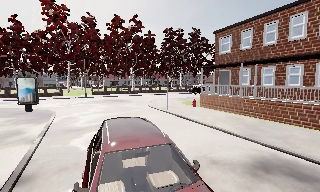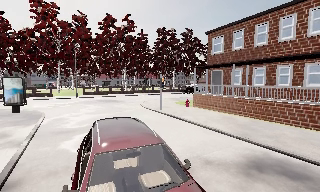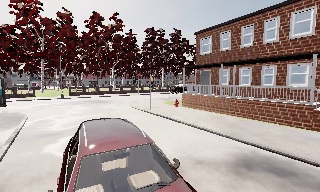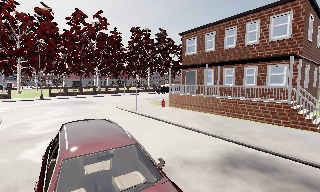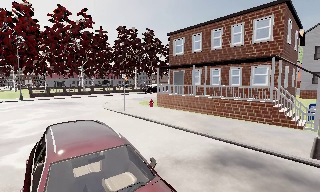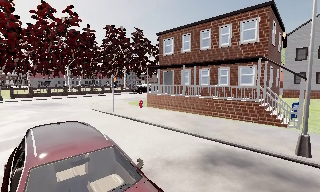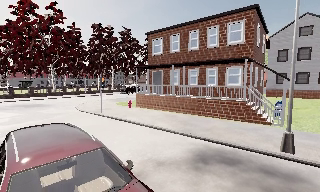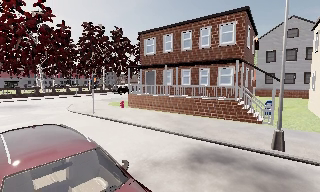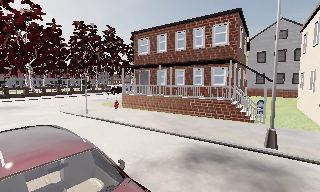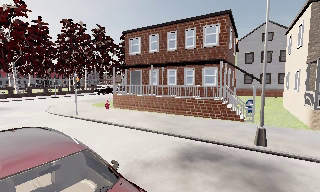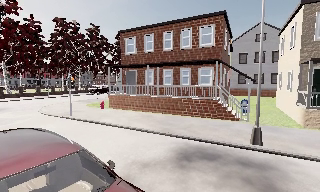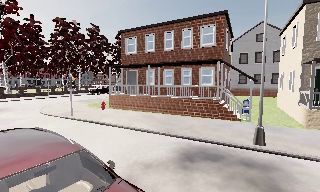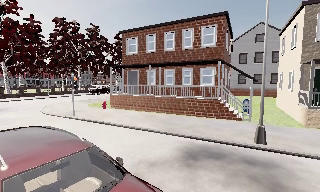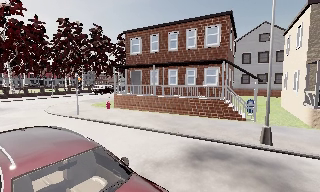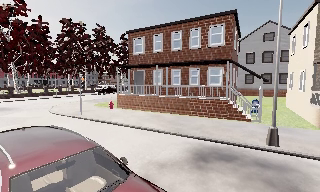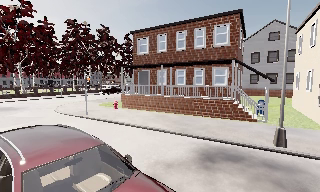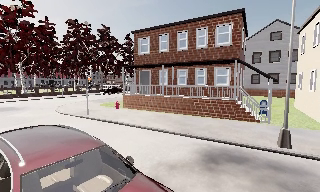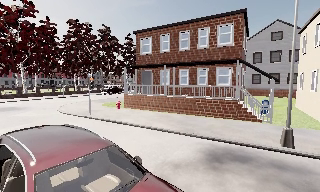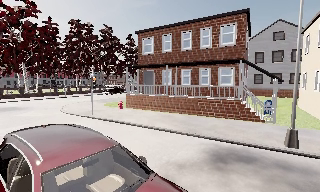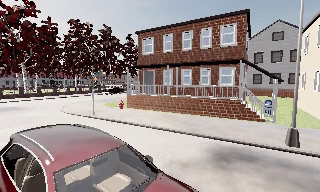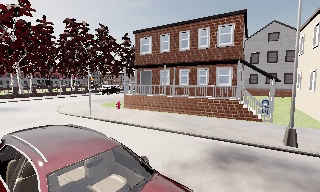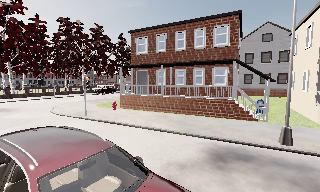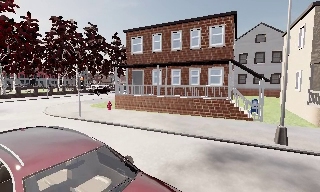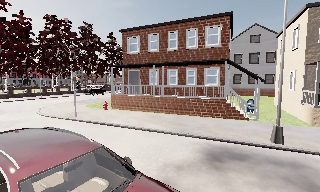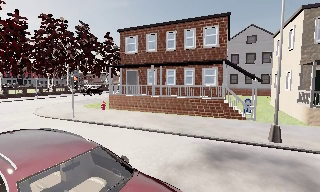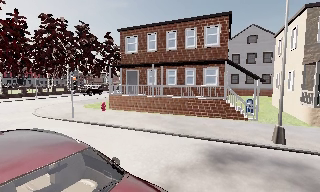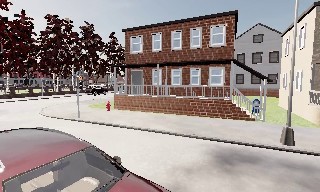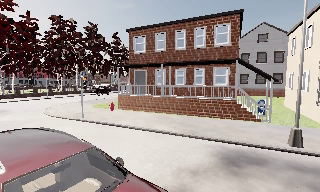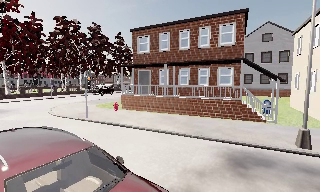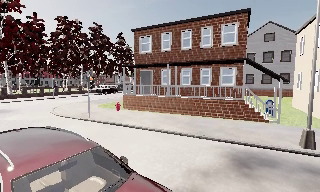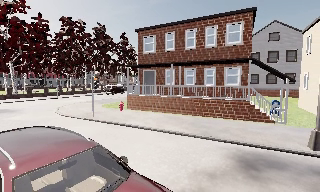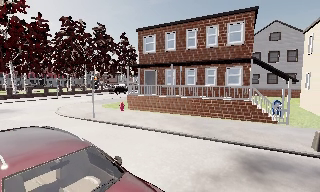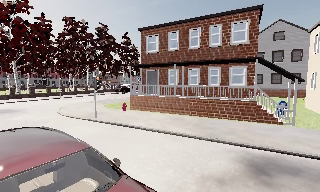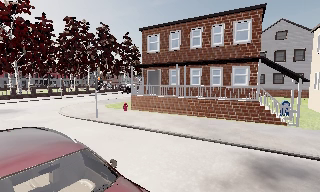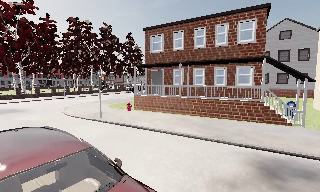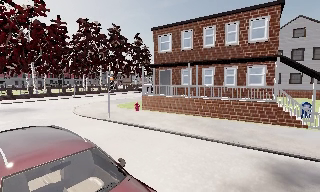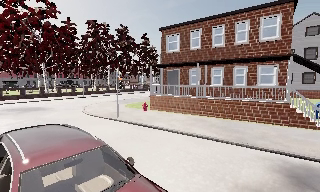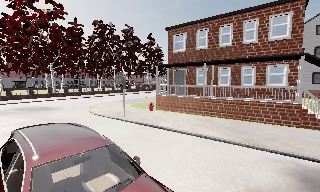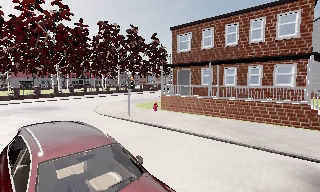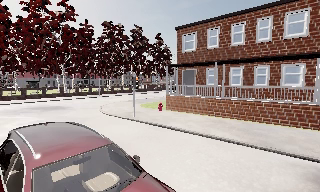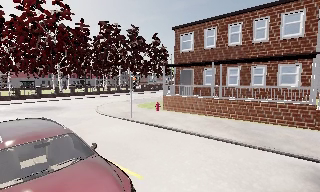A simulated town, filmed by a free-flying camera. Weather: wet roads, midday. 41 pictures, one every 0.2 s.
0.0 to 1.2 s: The camera pans to its right, which is clockwise from overhead, by about 25 degrees.
1.2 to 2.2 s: The camera swings to its right by about 10 degrees, and the scene slides to the left. It travels to its left, about 0.5 m.
2.2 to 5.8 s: The camera travels to its left, about 2 m, so close, fixed things drift to the right.
5.8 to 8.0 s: The camera pans to its left, which is counterclockwise from overhead, by about 10 degrees. It travels to its left and forward, about 1 m, so close, fixed things drift to the right.
The film runs backward here.
